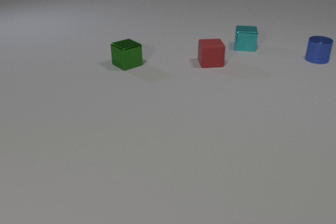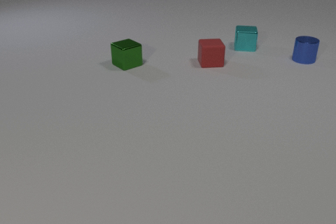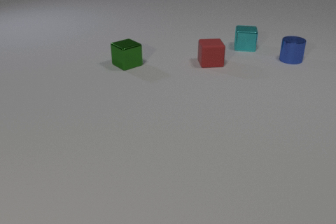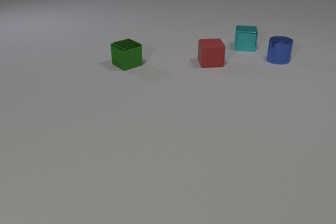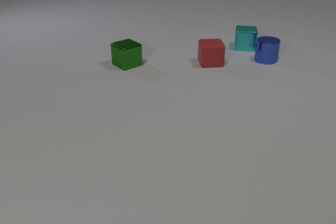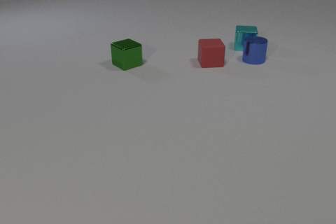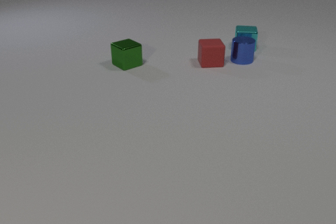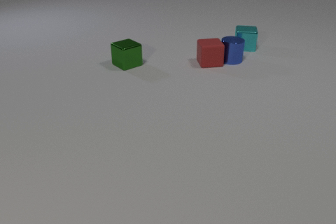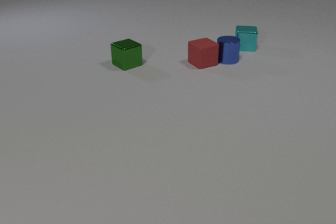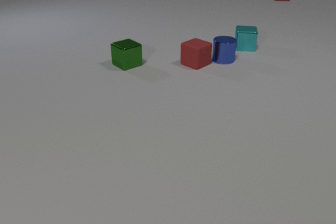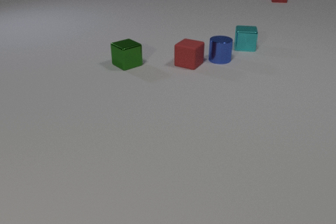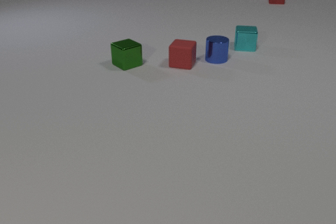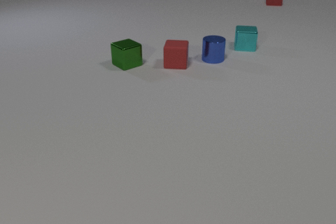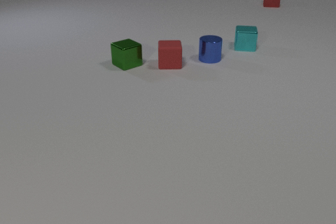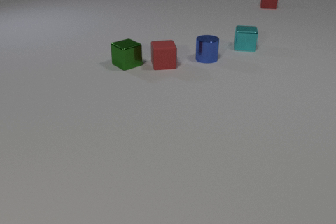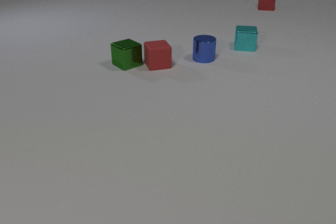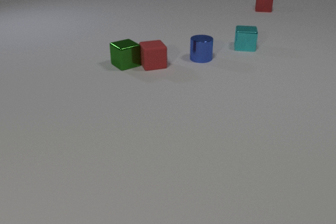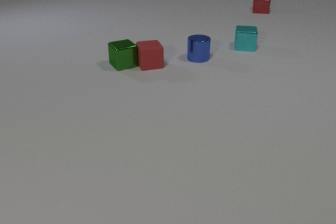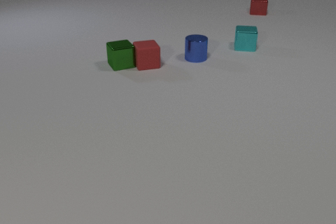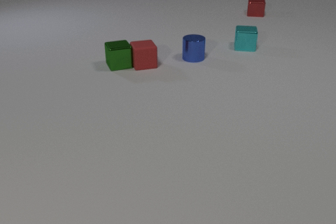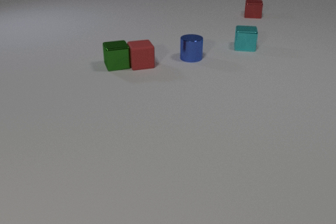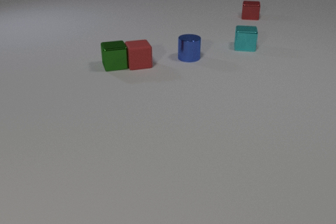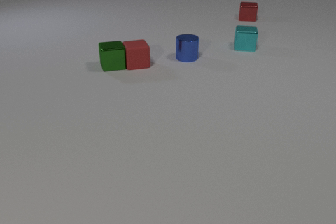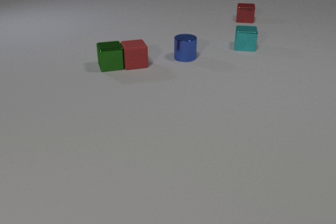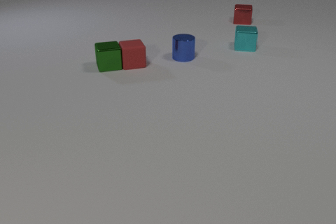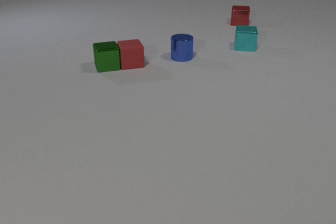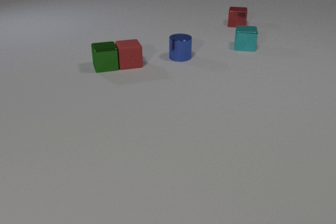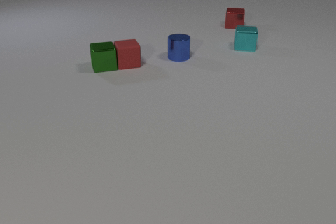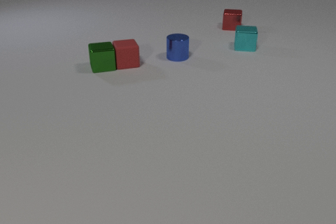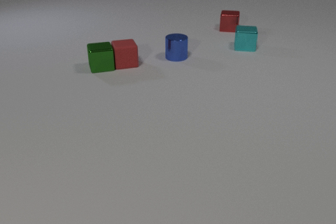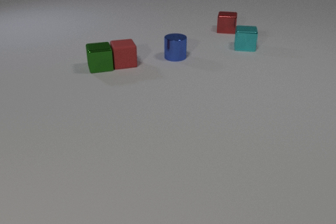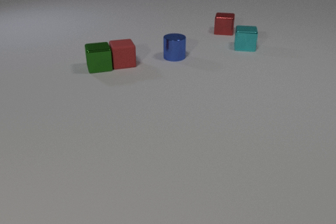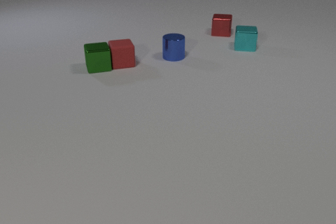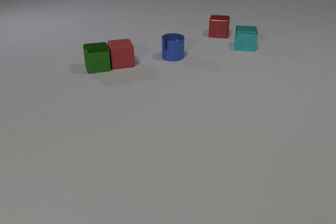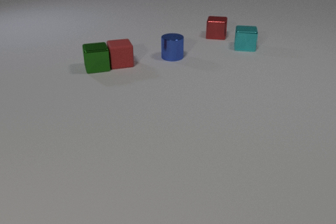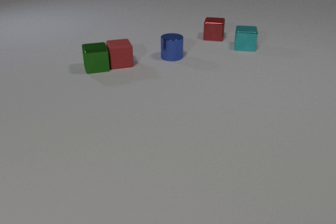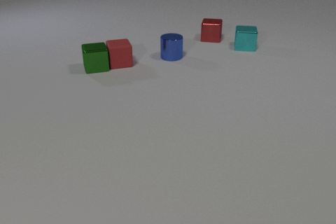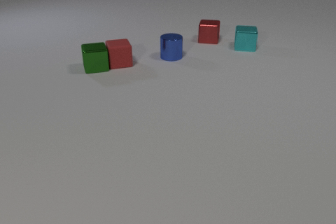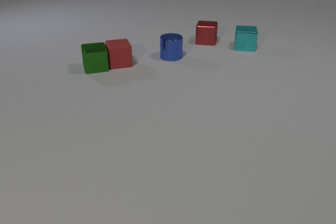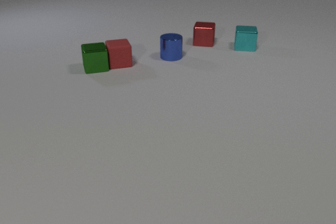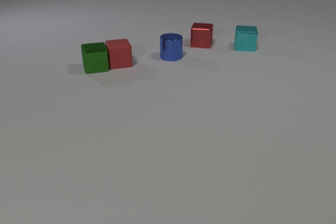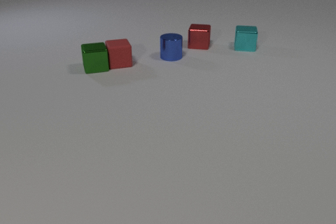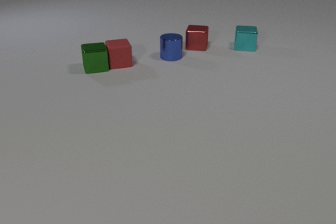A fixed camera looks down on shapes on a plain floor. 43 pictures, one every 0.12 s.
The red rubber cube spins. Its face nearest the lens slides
to the right.
The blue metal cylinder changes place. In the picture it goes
to the left.
0.00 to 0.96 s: The blue metal cylinder slides to the left. The red rubber cube slides to the left, spins so that its near face slides to the right, counterclockwise seen from above. The red metal cube comes in at the top edge, slides toward the camera. The blue metal cylinder and the red rubber cube collide.
0.96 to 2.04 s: The blue metal cylinder slides to the left. The red rubber cube slides to the left, spins so that its near face slides to the right, counterclockwise seen from above. The red metal cube slides toward the camera. The red rubber cube and the green metal cube collide.
2.04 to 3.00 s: The blue metal cylinder slides to the left. The red rubber cube slides to the left. The red metal cube slides toward the camera and to the left. The green metal cube slides to the left.
3.00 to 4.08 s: The blue metal cylinder slides to the left. The red rubber cube slides to the left. The red metal cube slides toward the camera and to the left. The green metal cube slides to the left.
4.08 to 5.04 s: The red metal cube slides toward the camera and to the left.
Are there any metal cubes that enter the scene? yes.
What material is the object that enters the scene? metal.
How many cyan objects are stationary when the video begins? 1.
